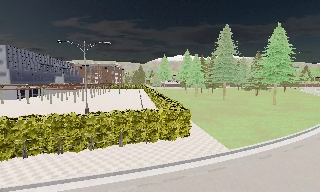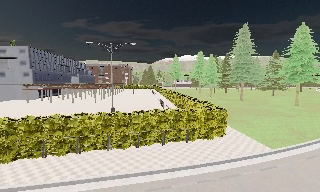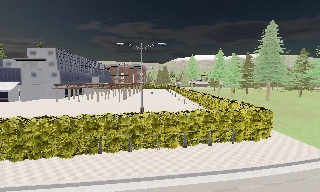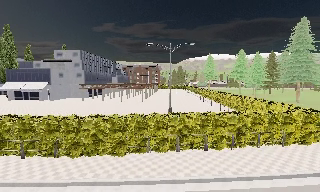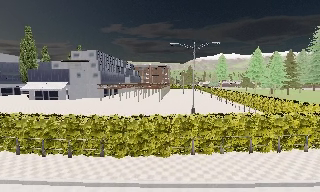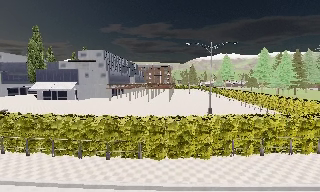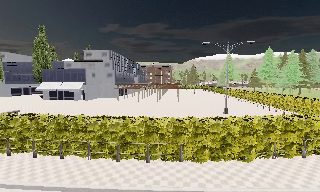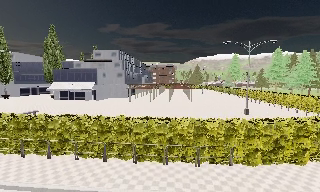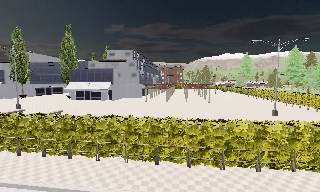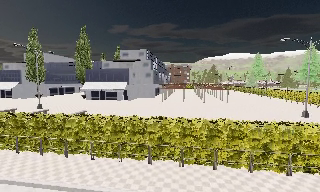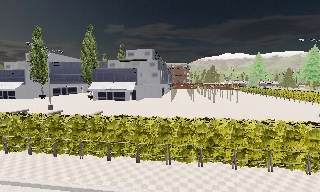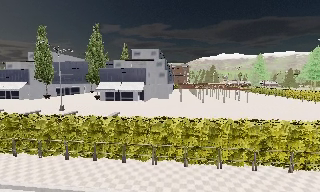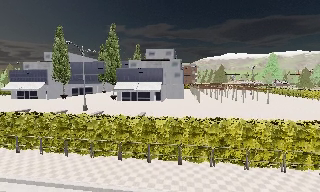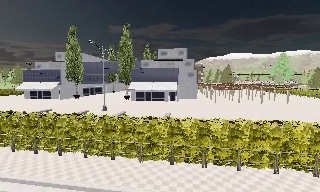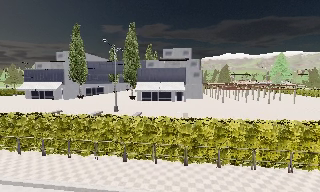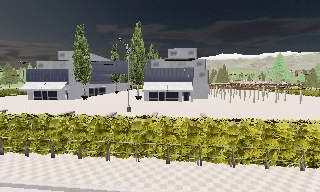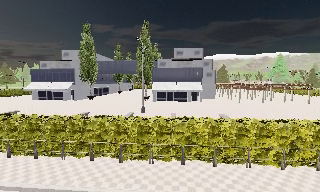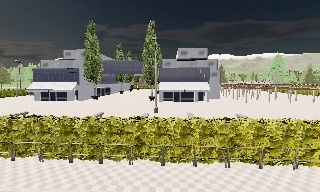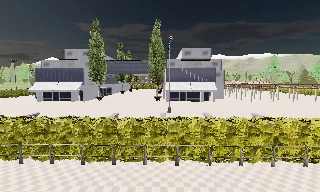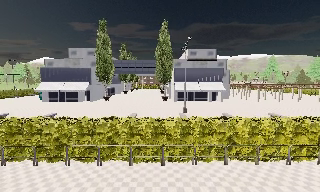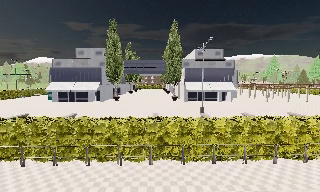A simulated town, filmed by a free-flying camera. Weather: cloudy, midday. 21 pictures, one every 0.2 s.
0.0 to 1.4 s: The scene slides to the right, as the camera pans about 15 degrees to its left. It travels to its left, about 14 m, so close, fixed things drift to the right.
1.4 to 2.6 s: The camera travels to its left, about 14 m, so close, fixed things drift to the right.
2.6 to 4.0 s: The camera pans to its right, which is clockwise from overhead, by about 10 degrees. It travels to its left, about 16 m, so close, fixed things drift to the right.
The film runs backward here.
